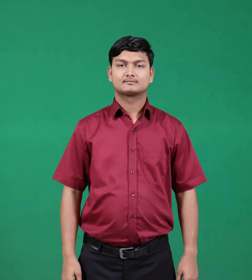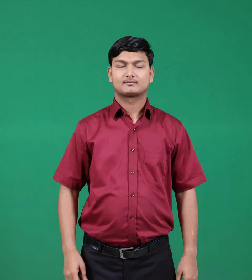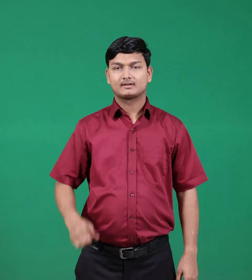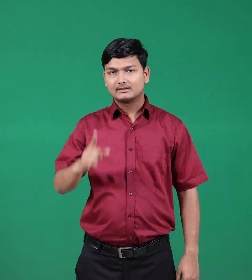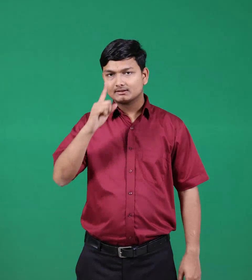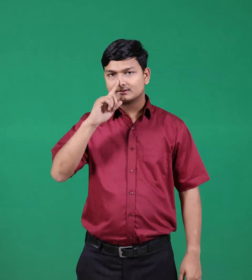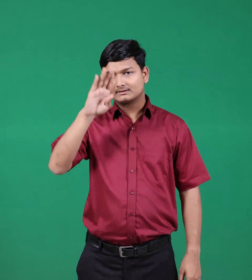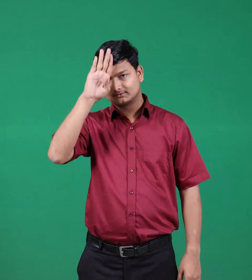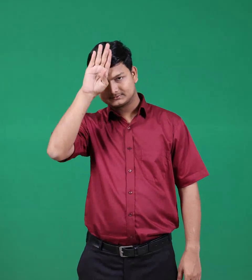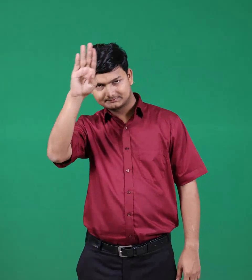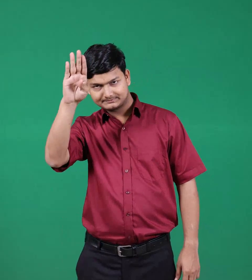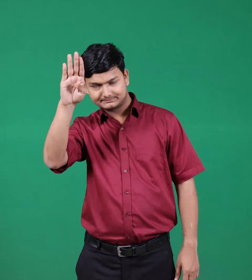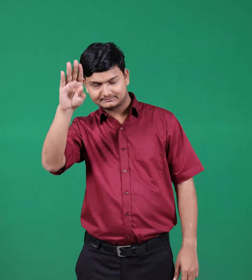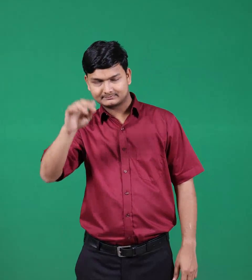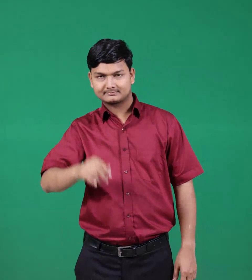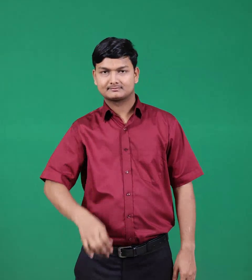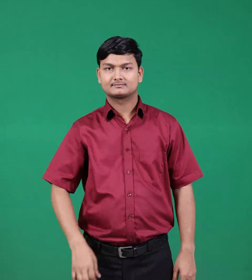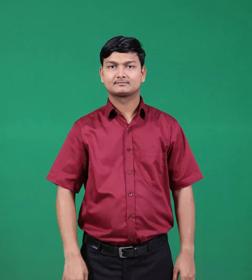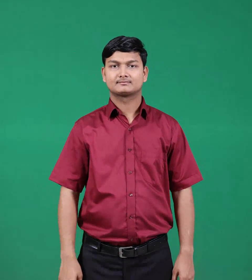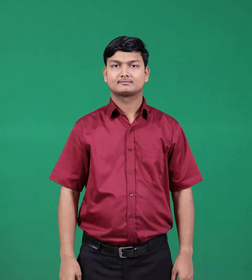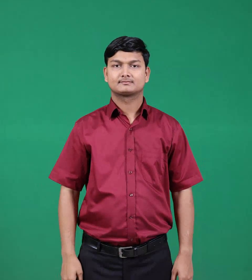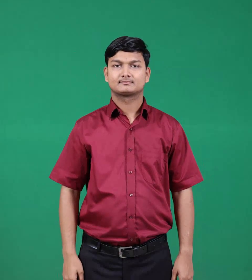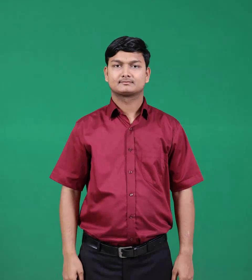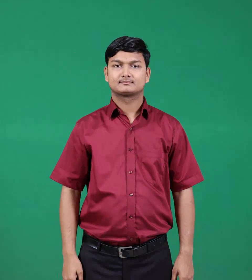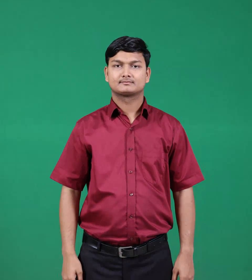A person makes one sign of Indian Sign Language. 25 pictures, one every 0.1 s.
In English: queen
